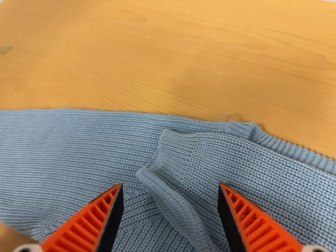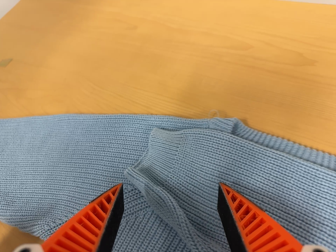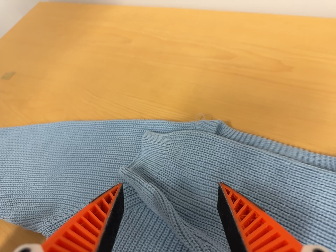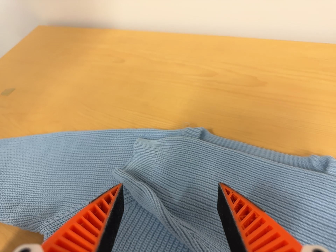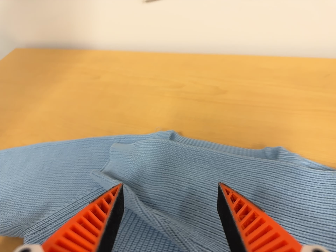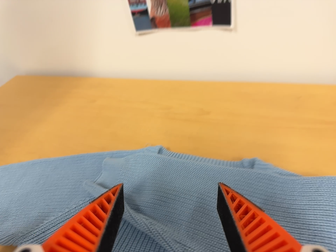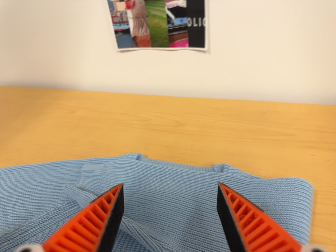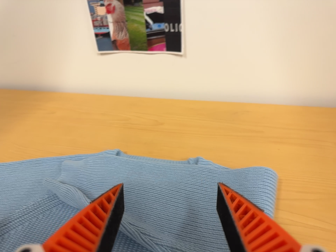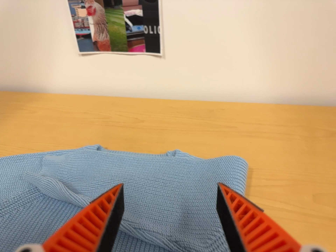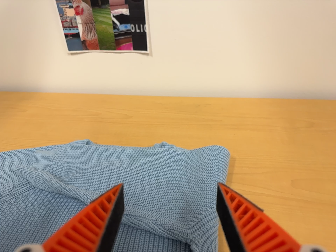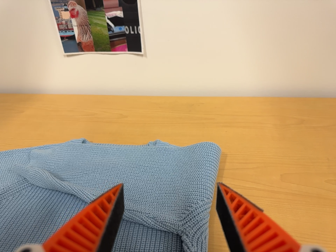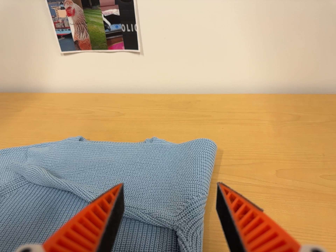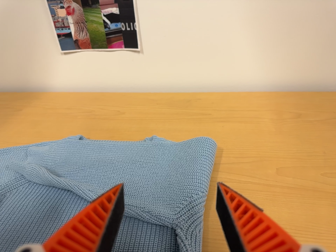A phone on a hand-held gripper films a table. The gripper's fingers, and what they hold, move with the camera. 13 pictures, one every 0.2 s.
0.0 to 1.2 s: The camera pans to its right by about 15 degrees. It travels backward and toward the bottom of its view, about 22 cm, so what stands in front gets smaller. Its aim tips toward the top of its view by about 25 degrees.
1.2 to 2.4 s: The camera travels backward, toward the bottom of its view and to its right, about 10 cm, so what stands in front gets smaller.
The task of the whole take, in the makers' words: right arm across.
The film runs forward here.
